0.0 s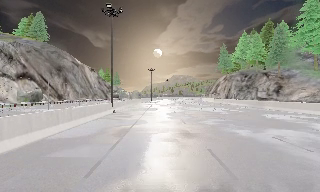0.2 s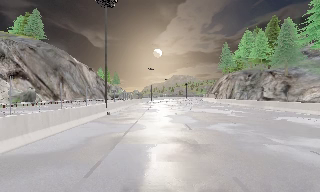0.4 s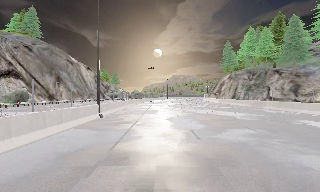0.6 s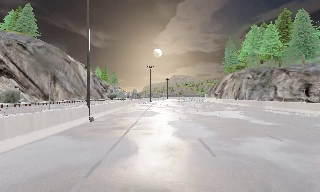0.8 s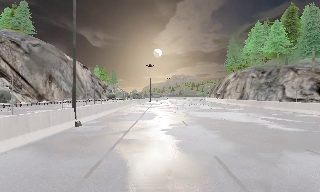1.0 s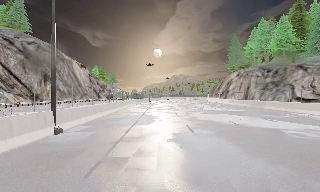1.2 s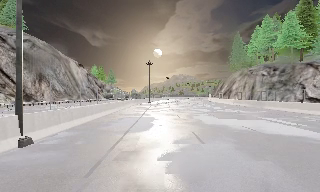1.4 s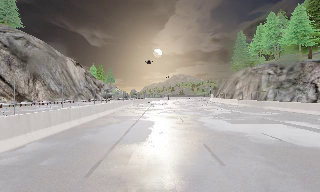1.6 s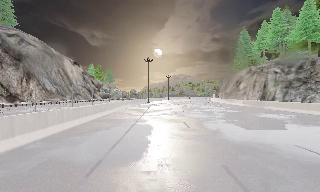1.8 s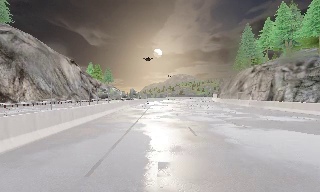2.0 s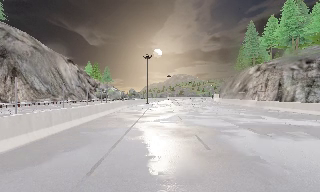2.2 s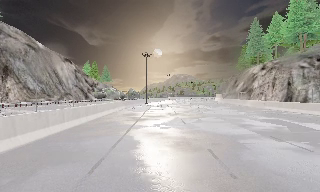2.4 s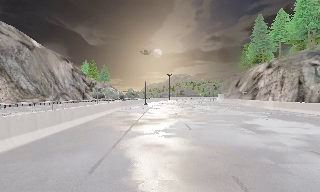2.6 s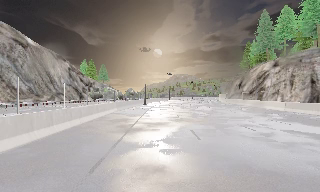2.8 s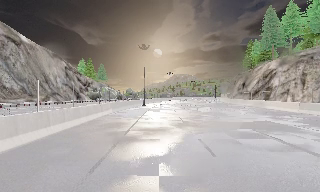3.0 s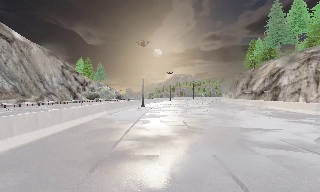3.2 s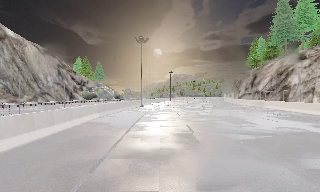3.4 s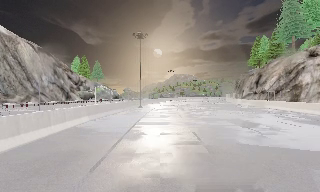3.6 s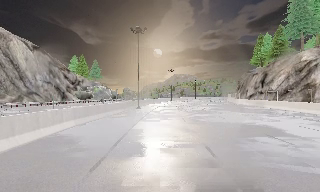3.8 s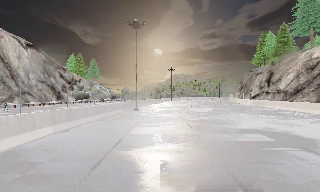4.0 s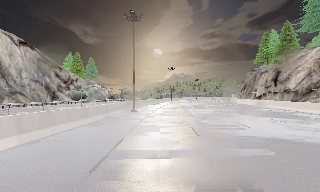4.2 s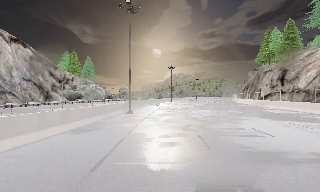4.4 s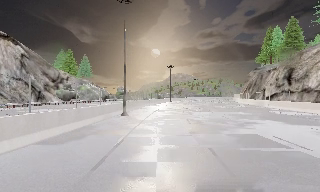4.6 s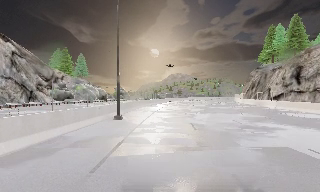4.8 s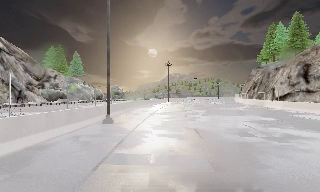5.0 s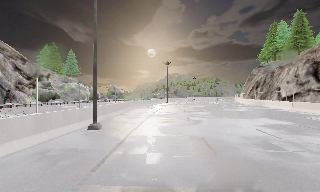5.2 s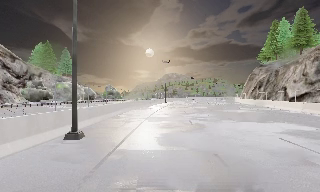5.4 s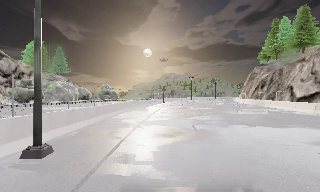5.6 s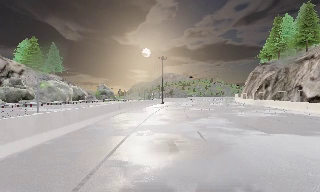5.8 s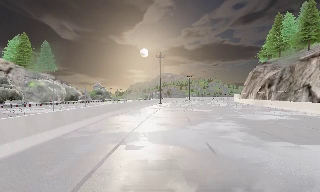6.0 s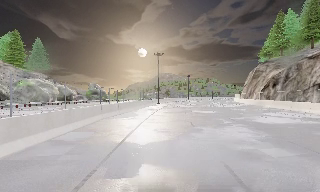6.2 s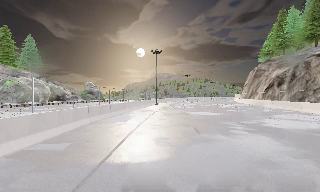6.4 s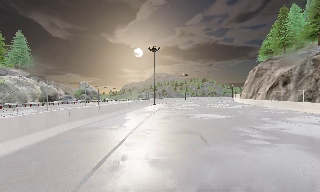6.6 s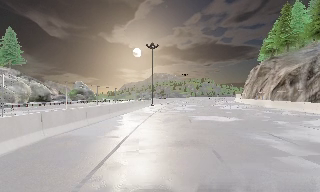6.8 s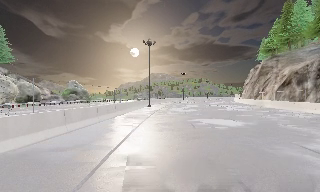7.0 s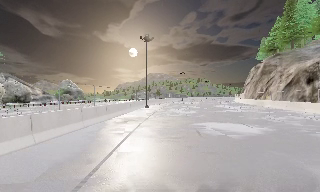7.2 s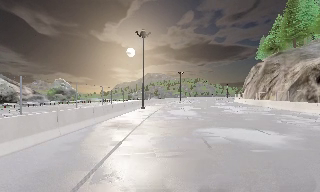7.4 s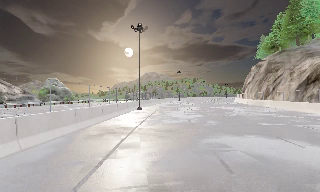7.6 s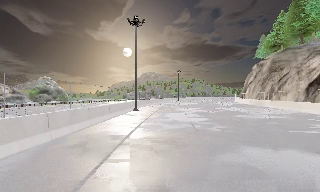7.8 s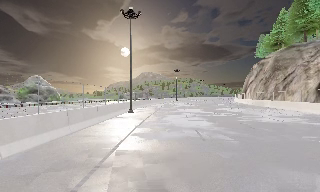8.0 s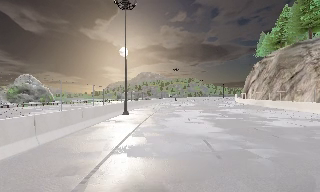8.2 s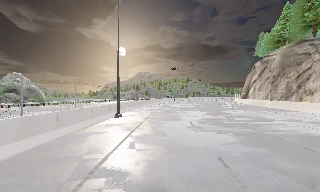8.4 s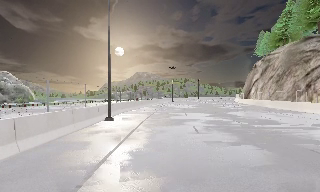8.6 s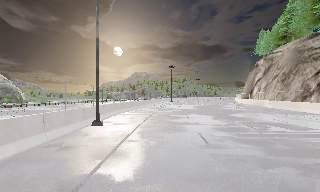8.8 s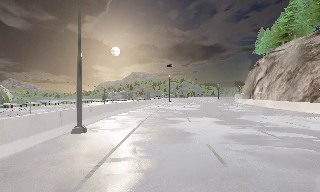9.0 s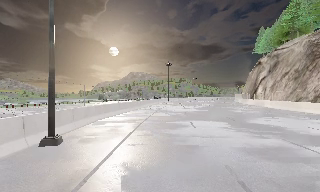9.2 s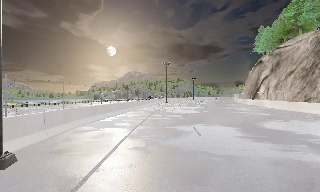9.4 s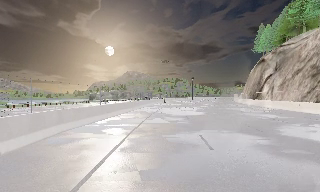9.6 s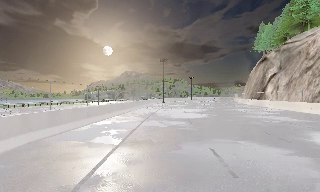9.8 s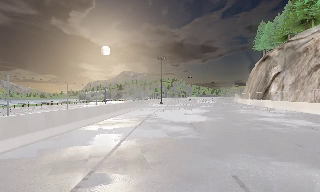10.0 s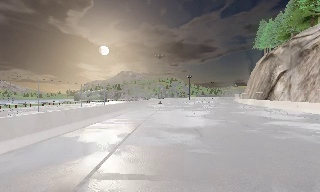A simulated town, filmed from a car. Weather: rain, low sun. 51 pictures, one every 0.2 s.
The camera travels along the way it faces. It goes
forward.
0.0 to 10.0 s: The scene slides to the left, as the camera pans about 20 degrees to its right. It travels forward, about 100 m, so what stands in front looms larger.
The film runs forward here.
